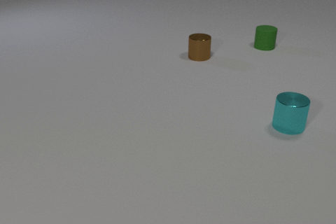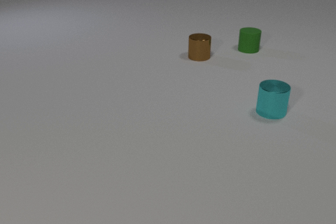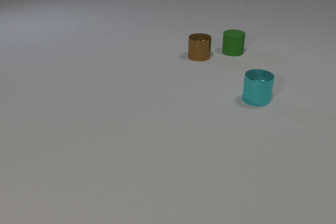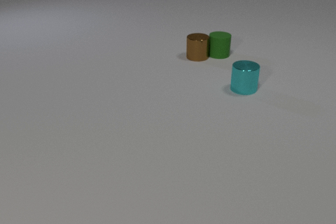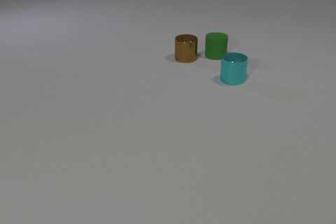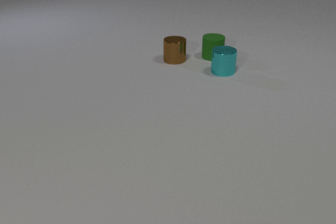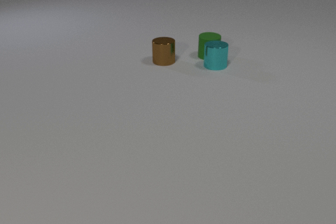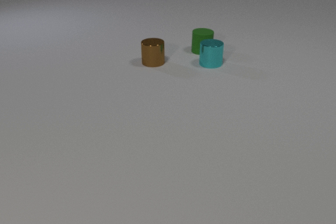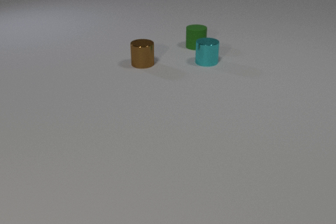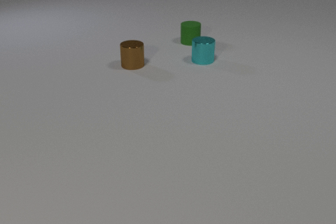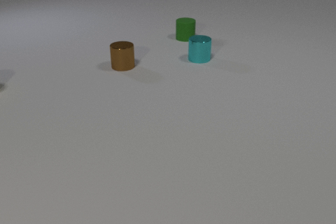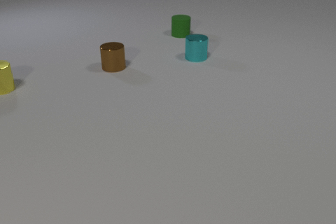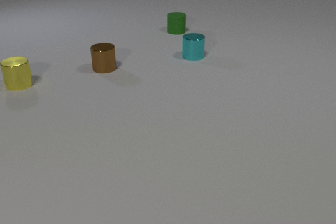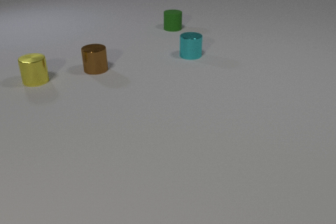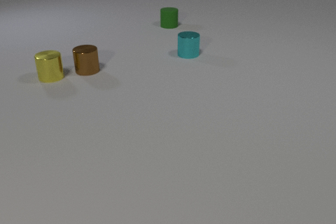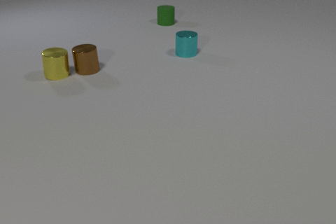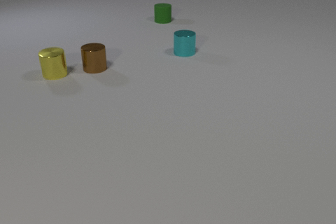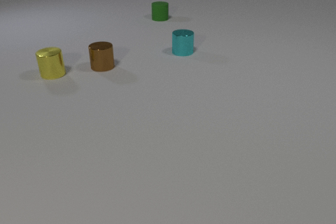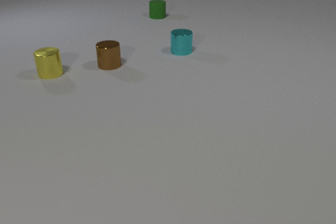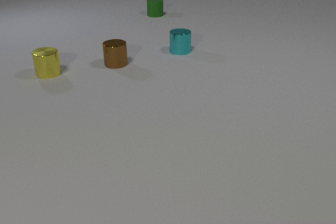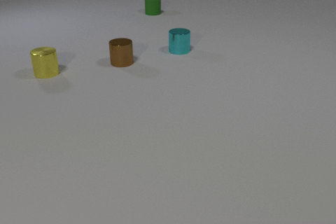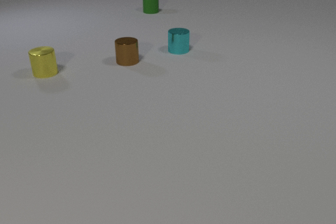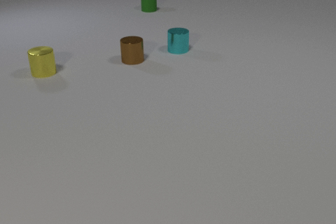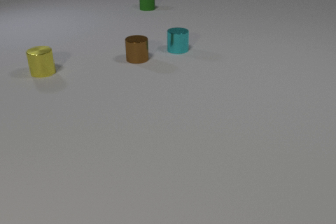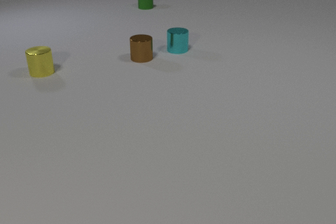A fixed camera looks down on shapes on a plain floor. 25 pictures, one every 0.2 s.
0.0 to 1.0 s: The green rubber cylinder slides to the left and toward the camera. The brown metal cylinder slides to the left. The cyan metal cylinder slides away from the camera and to the left. The green rubber cylinder and the brown metal cylinder collide.
1.0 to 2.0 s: The green rubber cylinder slides away from the camera and to the left. The brown metal cylinder slides to the left. The cyan metal cylinder slides away from the camera and to the left. The green rubber cylinder and the cyan metal cylinder collide.
2.0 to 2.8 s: The green rubber cylinder slides away from the camera and to the left. The brown metal cylinder slides to the left. The cyan metal cylinder slides away from the camera and to the left. The yellow metal cylinder comes in at the left edge, slides to the right.
2.8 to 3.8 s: The green rubber cylinder slides away from the camera. The brown metal cylinder slides to the right and away from the camera. The cyan metal cylinder slides away from the camera and to the left. The yellow metal cylinder slides away from the camera. The brown metal cylinder and the yellow metal cylinder collide.
3.8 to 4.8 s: The green rubber cylinder slides away from the camera. The brown metal cylinder slides to the right and away from the camera. The yellow metal cylinder slides to the left and away from the camera.
What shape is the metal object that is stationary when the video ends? cylinder.
How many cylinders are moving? 4.
What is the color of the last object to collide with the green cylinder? cyan.
